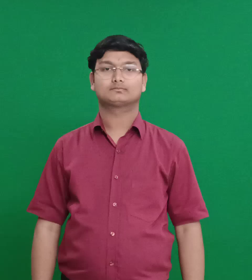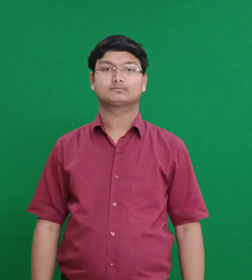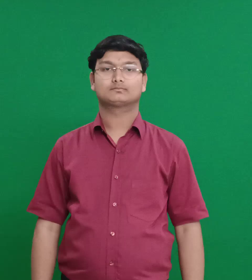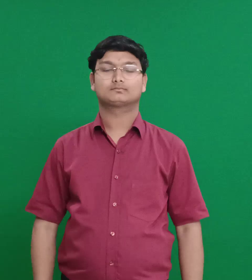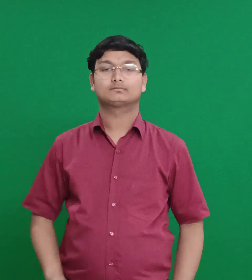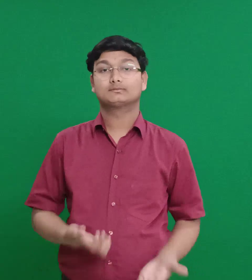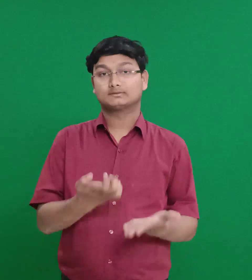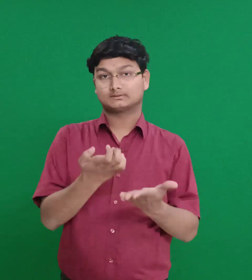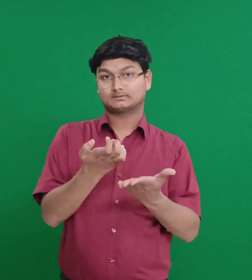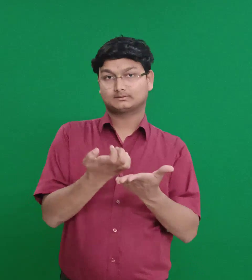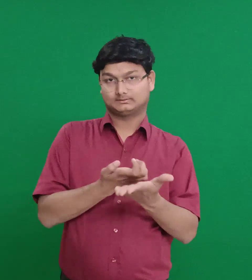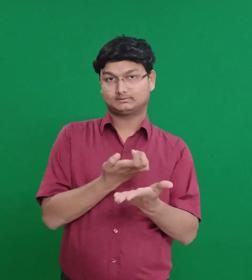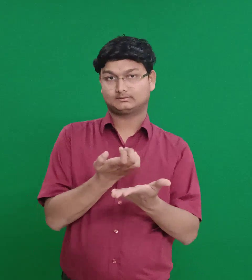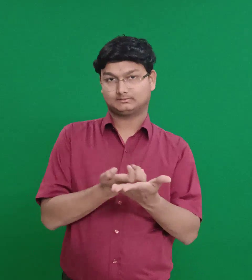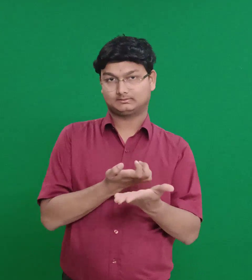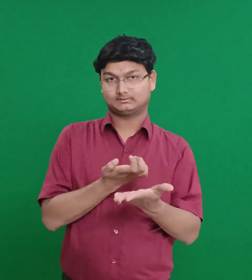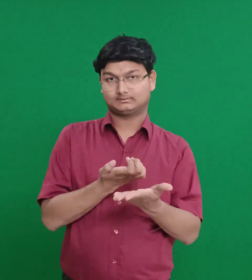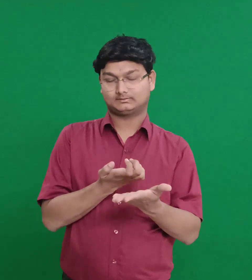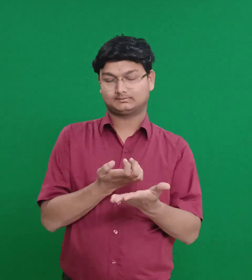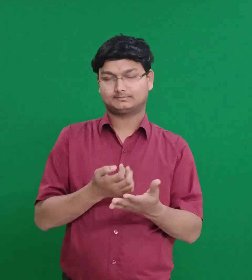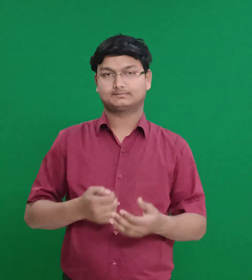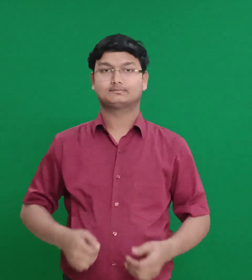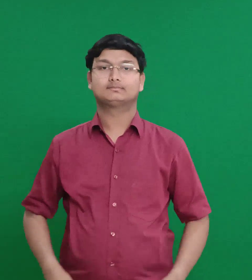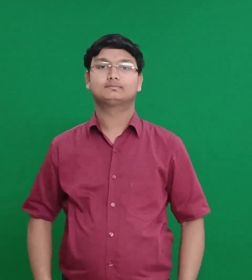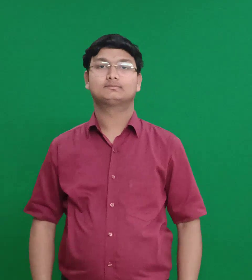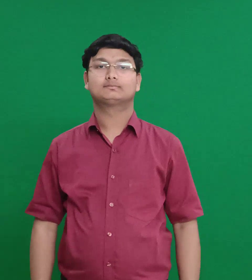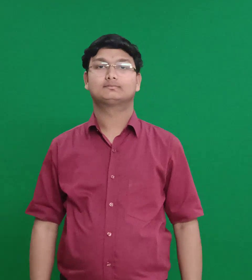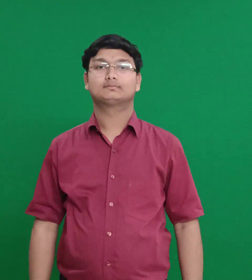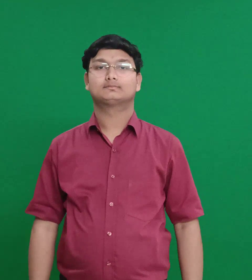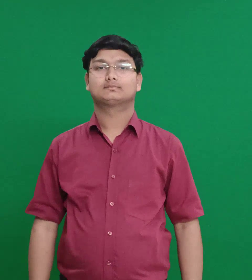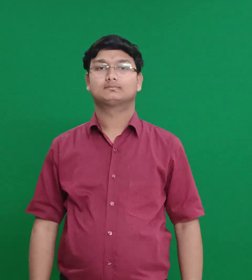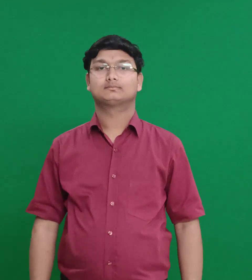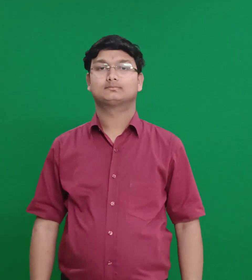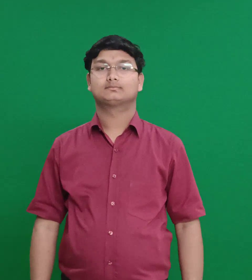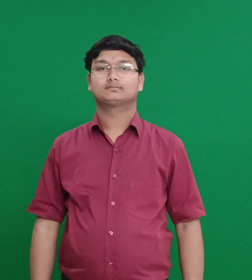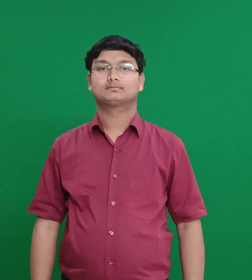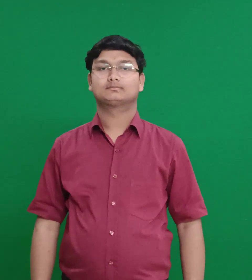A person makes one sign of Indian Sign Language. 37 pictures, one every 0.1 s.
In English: jeshua
